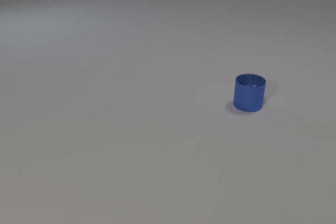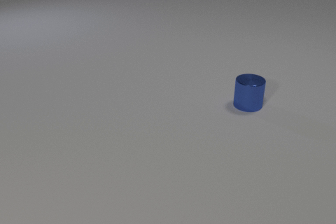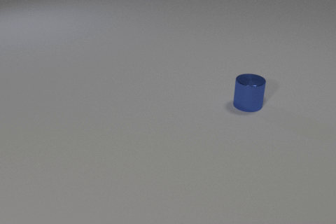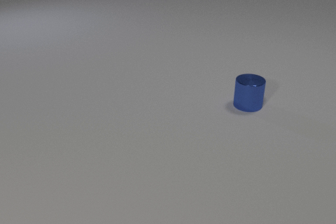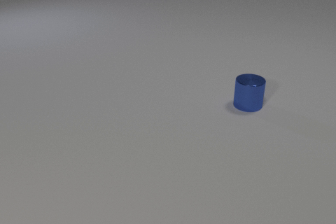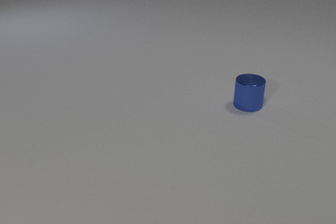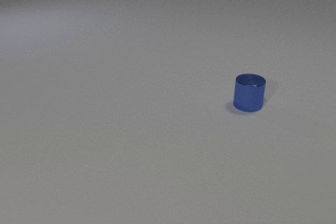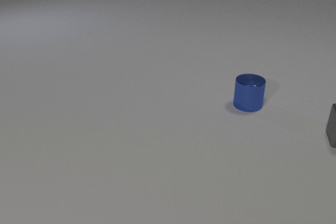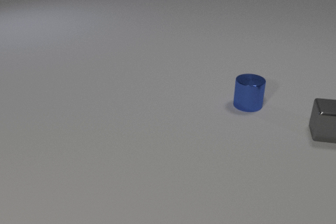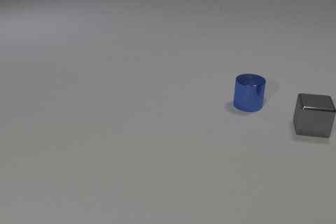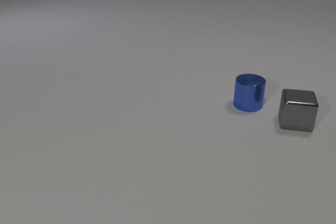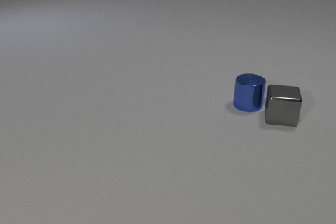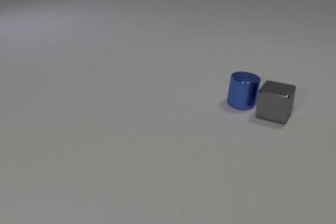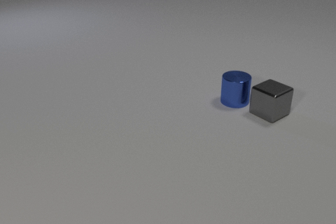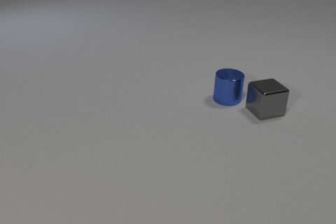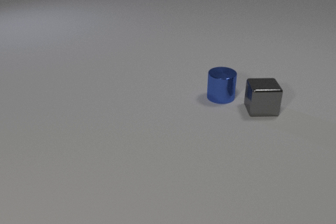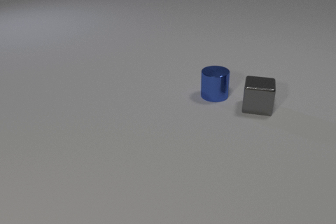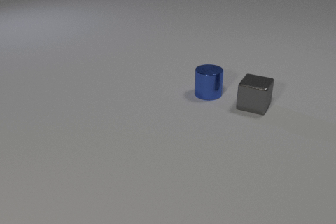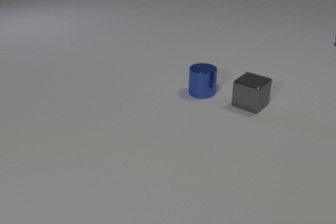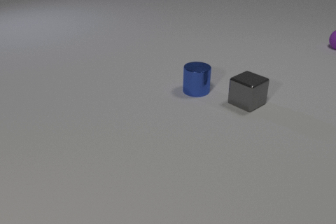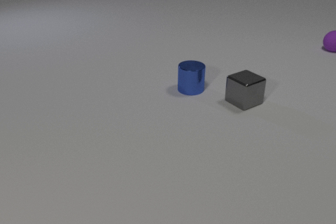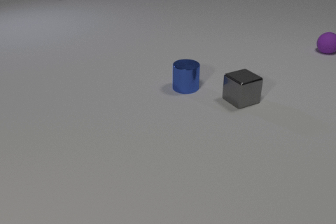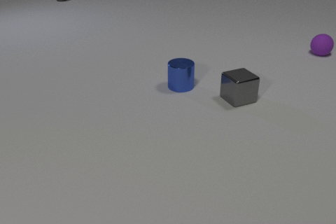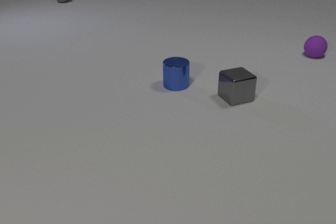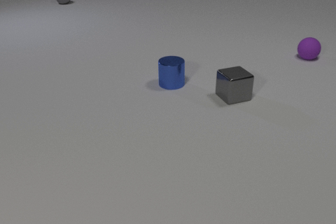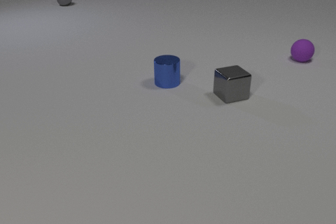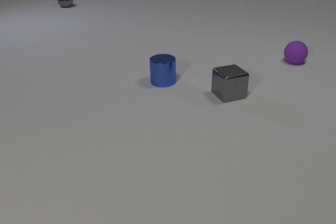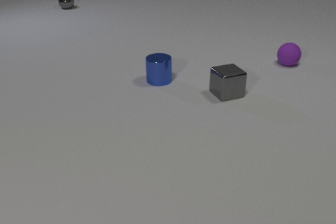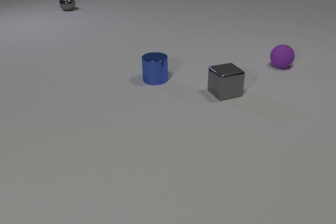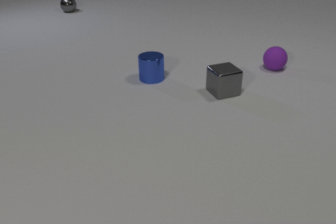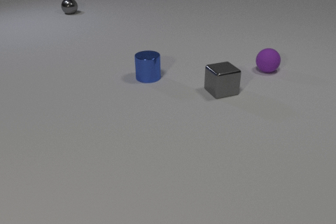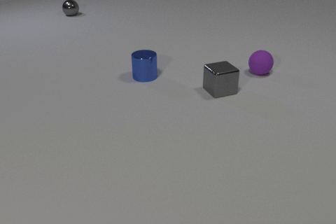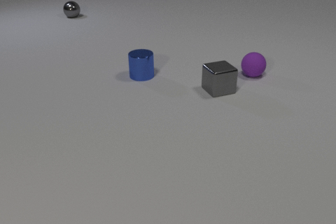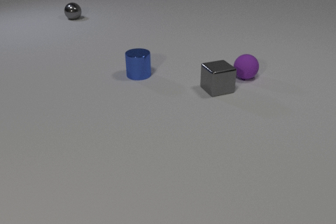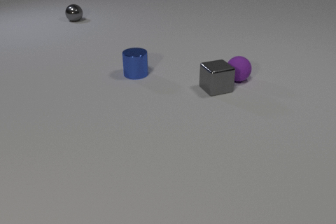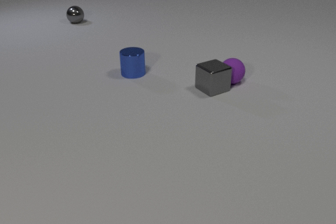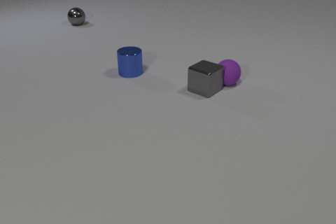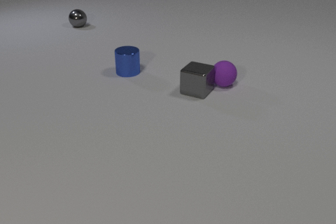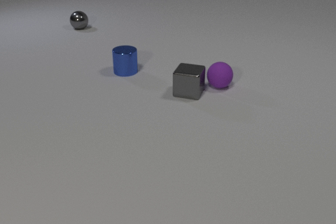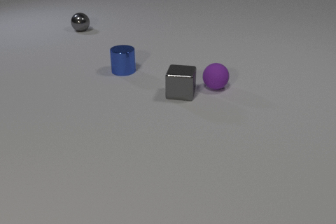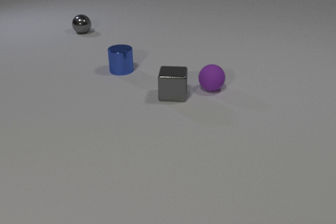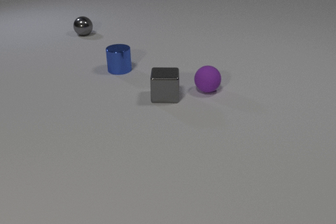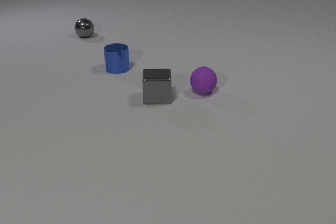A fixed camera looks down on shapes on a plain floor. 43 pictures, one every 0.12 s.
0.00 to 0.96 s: The gray metal cube comes in at the right edge, slides to the left.
0.96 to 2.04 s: The gray metal cube slides to the left and away from the camera, spins so that its near face slides to the left, clockwise seen from above. The blue metal cylinder slides to the left and away from the camera. The gray metal cube and the blue metal cylinder collide.
2.04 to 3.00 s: The gray metal cube slides to the left and away from the camera, spins so that its near face slides to the left, clockwise seen from above. The blue metal cylinder slides to the left and away from the camera. The gray metal sphere comes in at the top edge, rolls toward the camera. The purple rubber sphere comes in at the right edge, rolls toward the camera and to the left.
3.00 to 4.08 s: The gray metal cube slides to the left and away from the camera. The blue metal cylinder slides to the left and away from the camera. The gray metal sphere rolls toward the camera. The purple rubber sphere rolls toward the camera and to the left.
4.08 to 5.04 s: The gray metal cube slides to the left and toward the camera, spins counterclockwise seen from above by about 75 degrees, its near face sliding to the right. The blue metal cylinder slides to the left and away from the camera. The gray metal sphere rolls toward the camera. The purple rubber sphere rolls to the left and toward the camera. The gray metal cube and the purple rubber sphere collide.
Are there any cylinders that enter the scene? no.
How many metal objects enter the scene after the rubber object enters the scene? 1.
How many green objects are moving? 0.
